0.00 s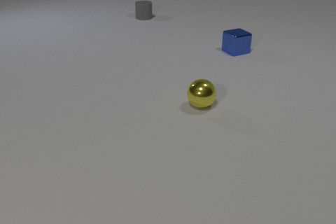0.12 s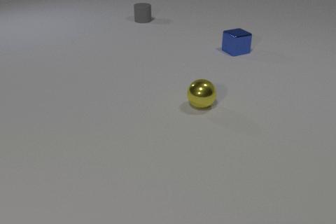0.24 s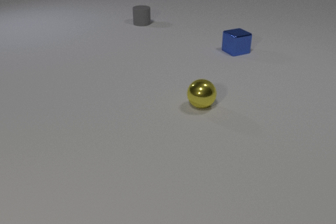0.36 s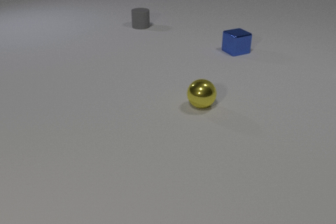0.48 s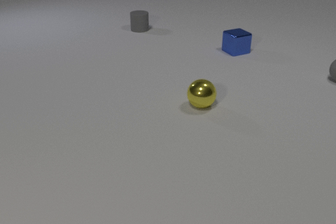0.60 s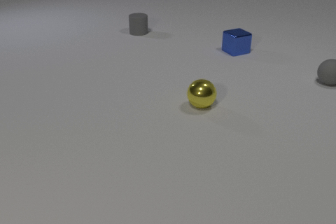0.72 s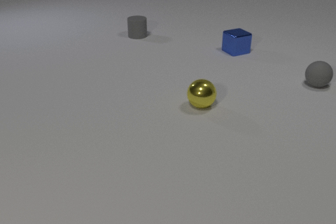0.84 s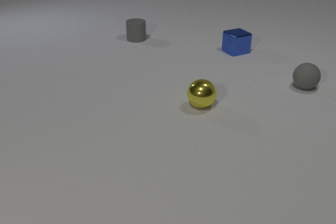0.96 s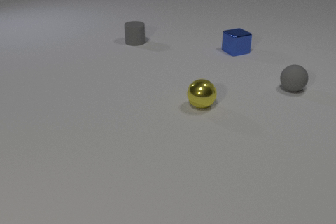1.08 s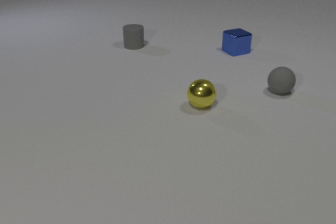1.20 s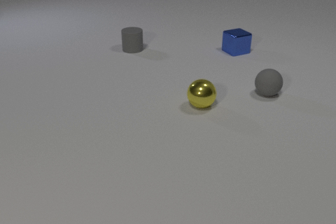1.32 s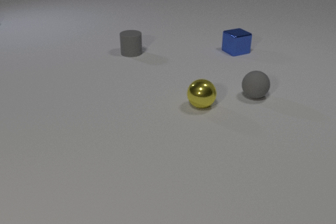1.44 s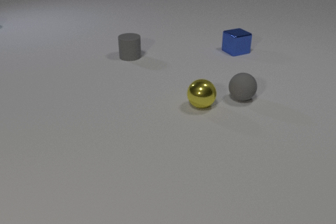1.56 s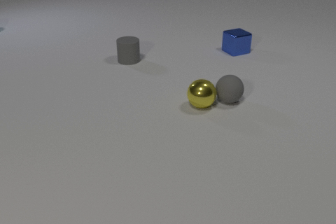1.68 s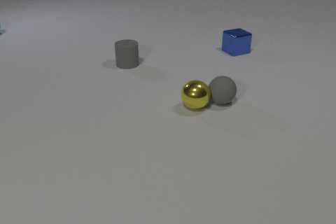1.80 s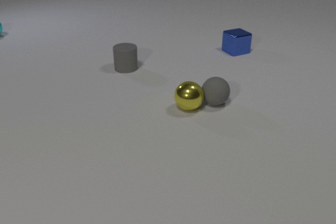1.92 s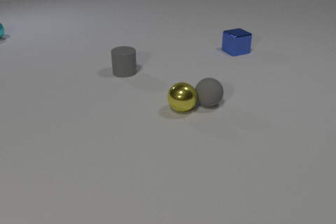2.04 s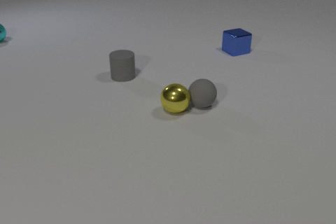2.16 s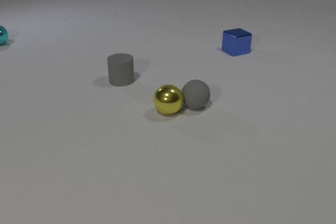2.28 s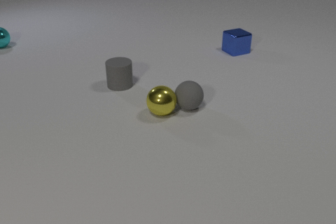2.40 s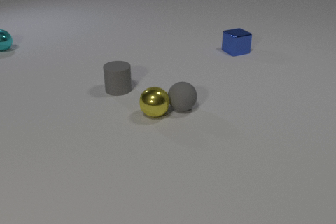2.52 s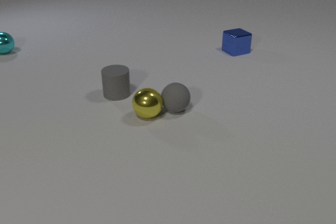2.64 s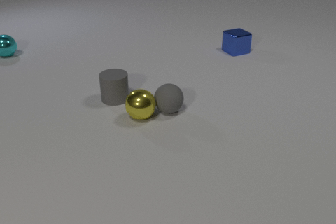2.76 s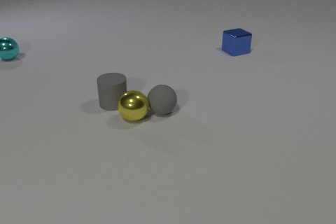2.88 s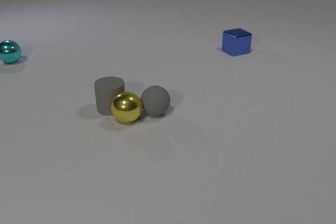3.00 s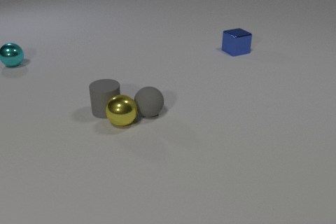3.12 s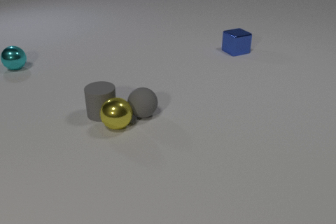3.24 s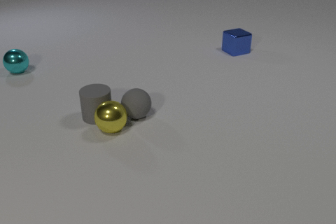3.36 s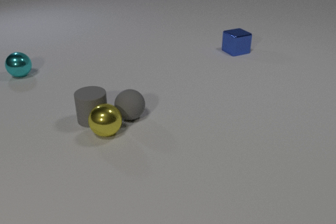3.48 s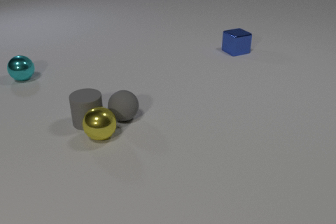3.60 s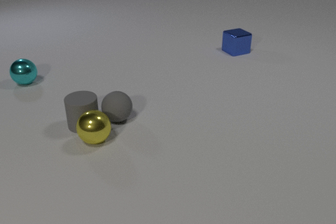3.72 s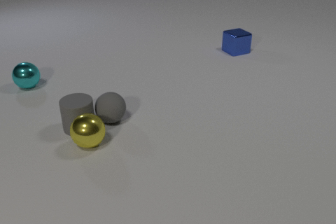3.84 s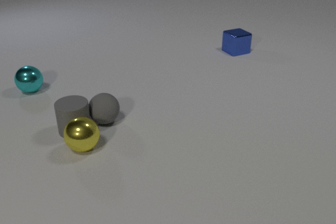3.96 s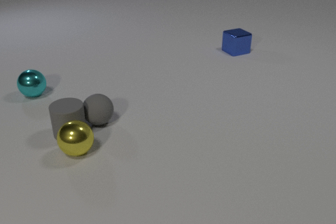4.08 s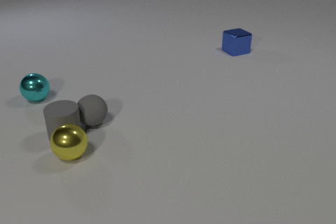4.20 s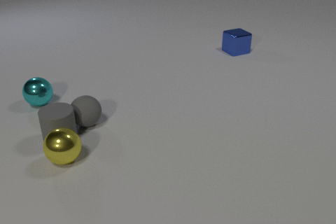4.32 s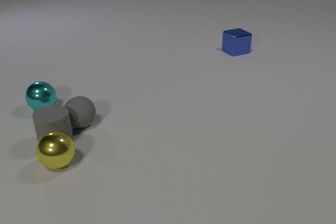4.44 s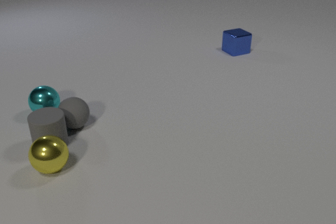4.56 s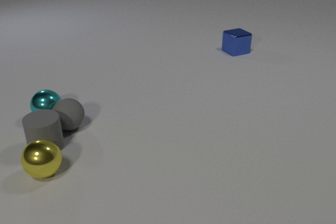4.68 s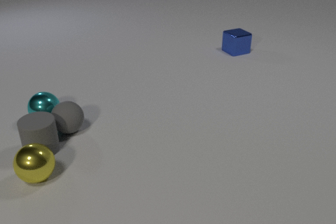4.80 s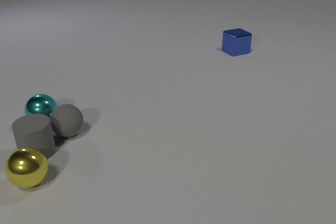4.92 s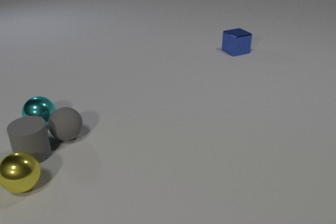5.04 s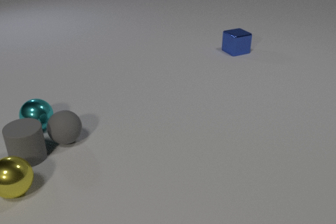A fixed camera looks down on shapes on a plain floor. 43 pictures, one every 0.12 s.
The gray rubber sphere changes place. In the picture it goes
to the left.
The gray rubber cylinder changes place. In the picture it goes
toward the camera.
0.00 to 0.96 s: The gray rubber sphere comes in at the right edge, rolls to the left and toward the camera. The gray rubber cylinder slides toward the camera.
0.96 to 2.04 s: The gray rubber sphere rolls to the left and toward the camera. The yellow metal sphere rolls to the left and toward the camera. The gray rubber cylinder slides toward the camera. The cyan metal sphere comes in at the left edge, rolls toward the camera. The gray rubber sphere and the yellow metal sphere collide.
2.04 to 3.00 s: The gray rubber sphere rolls to the left. The yellow metal sphere rolls to the left and toward the camera. The gray rubber cylinder slides toward the camera. The cyan metal sphere rolls toward the camera. The yellow metal sphere and the gray rubber cylinder collide.
3.00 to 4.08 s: The gray rubber sphere rolls to the left. The yellow metal sphere rolls to the left and toward the camera. The gray rubber cylinder slides to the left and toward the camera. The cyan metal sphere rolls toward the camera. The gray rubber sphere and the gray rubber cylinder collide.
4.08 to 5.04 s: The gray rubber sphere rolls toward the camera and to the left. The yellow metal sphere rolls to the left and toward the camera. The gray rubber cylinder slides to the left and toward the camera. The cyan metal sphere rolls toward the camera. The gray rubber sphere and the cyan metal sphere collide.
What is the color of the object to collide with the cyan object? gray.
What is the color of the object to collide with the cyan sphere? gray.
How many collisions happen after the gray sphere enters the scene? 4.
